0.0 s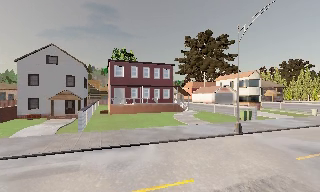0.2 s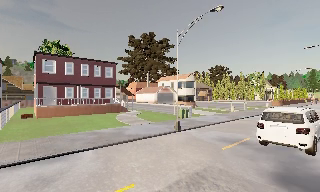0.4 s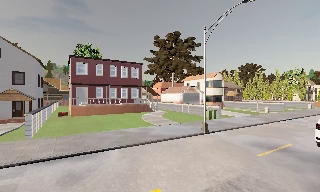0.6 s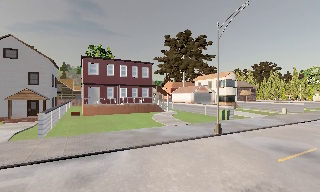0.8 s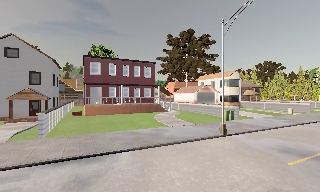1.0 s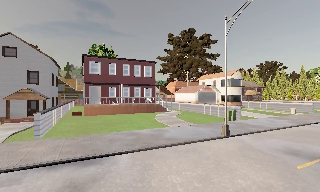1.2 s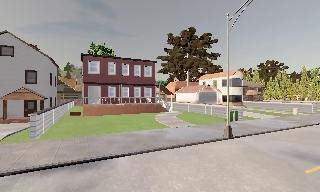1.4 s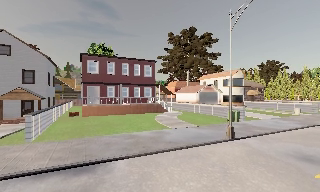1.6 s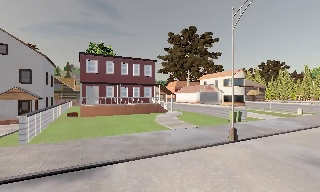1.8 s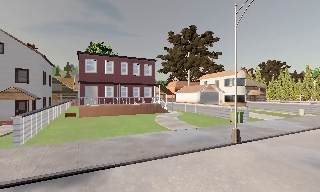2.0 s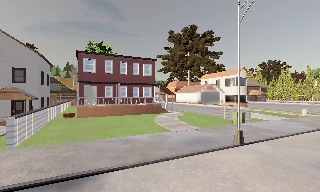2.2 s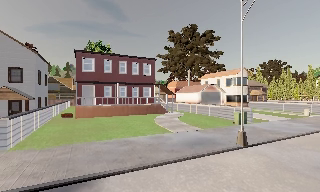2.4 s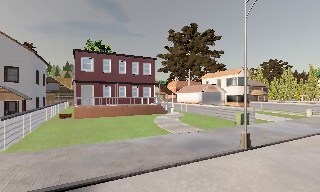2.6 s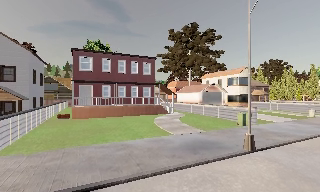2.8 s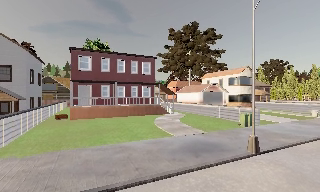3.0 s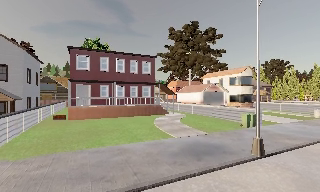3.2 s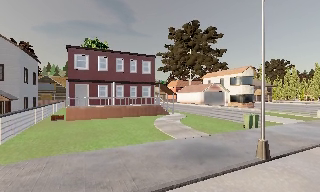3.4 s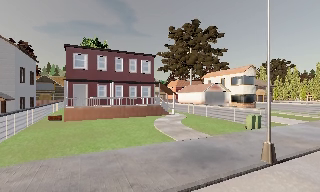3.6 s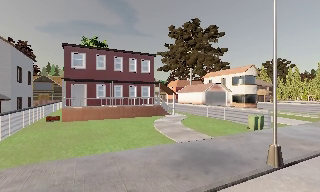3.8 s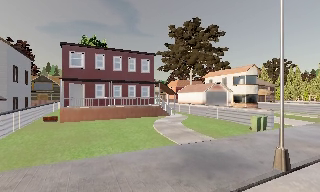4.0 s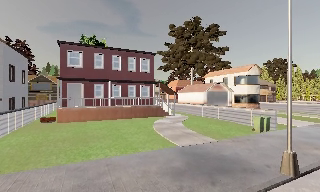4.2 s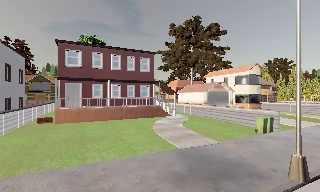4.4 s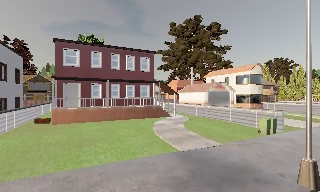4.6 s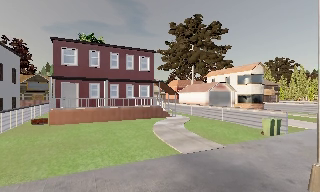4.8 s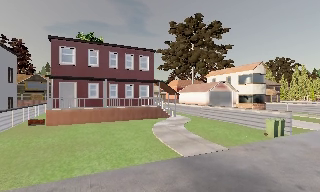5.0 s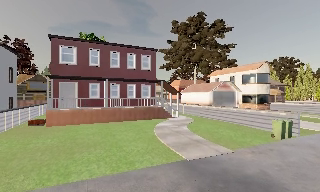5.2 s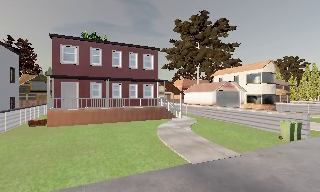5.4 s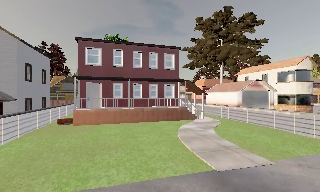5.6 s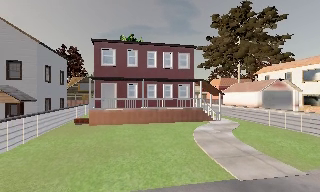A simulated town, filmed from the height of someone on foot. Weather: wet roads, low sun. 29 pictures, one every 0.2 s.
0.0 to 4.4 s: The camera travels forward, about 7 m, so what stands in front looms larger.
4.4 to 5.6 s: The camera pans to its left, which is counterclockwise from overhead, by about 15 degrees. It travels forward, about 2 m, so what stands in front looms larger.
The film runs forward here.
